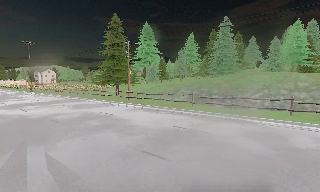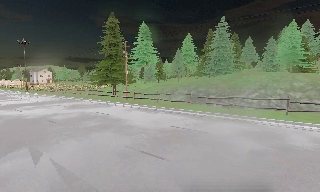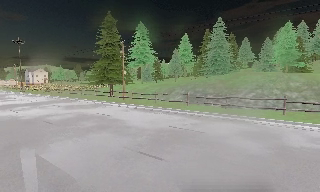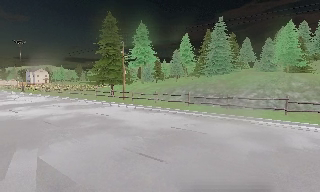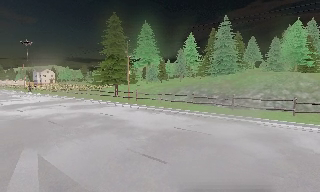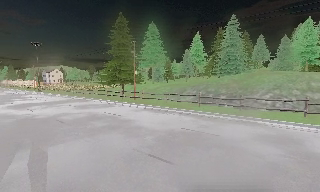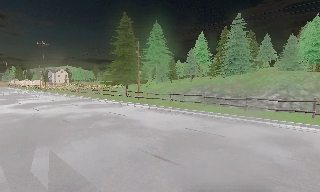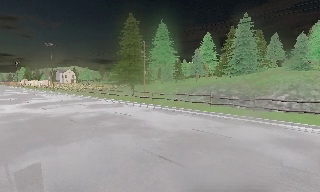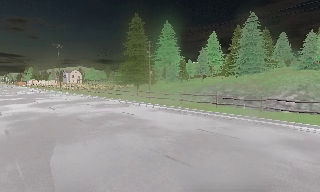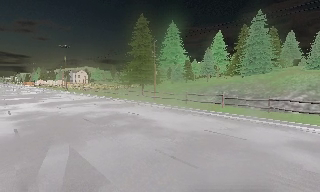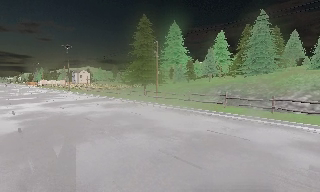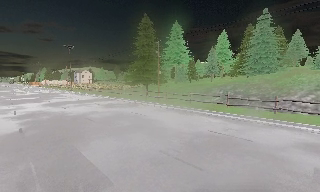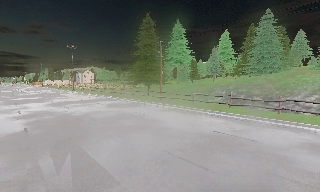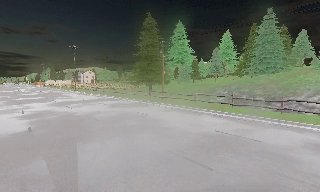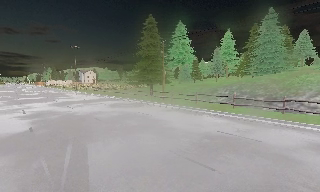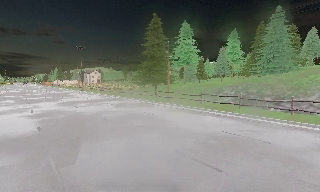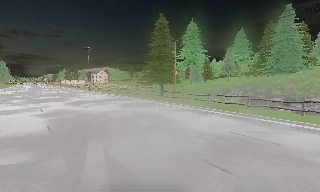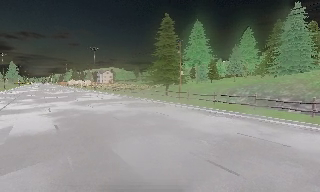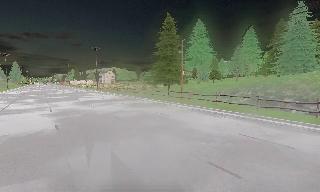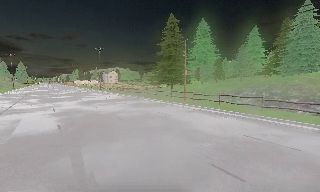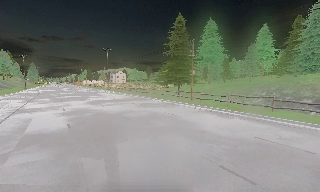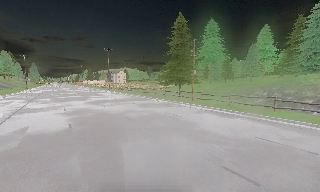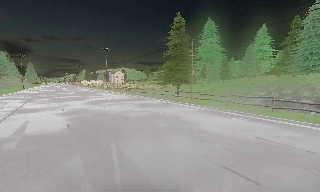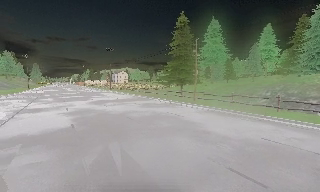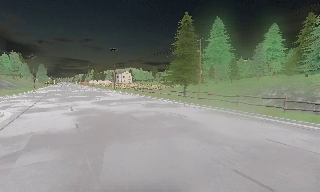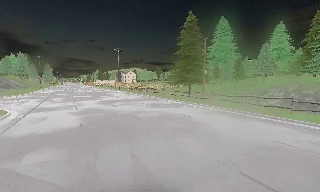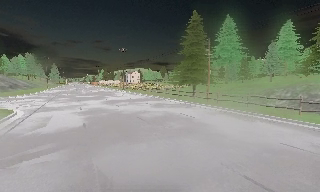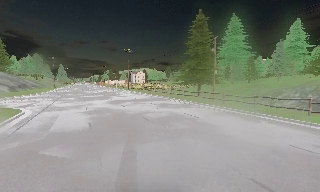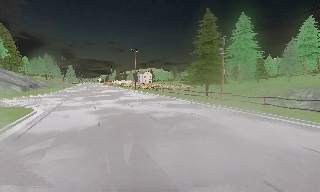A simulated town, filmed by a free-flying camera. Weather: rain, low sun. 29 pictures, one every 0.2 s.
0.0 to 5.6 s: The camera swings to its left by about 30 degrees, and the scene slides to the right. It travels forward and to its left, about 1.5 m, so what stands in front looms larger.
The film runs forward here.
